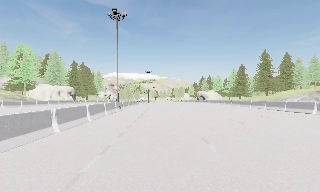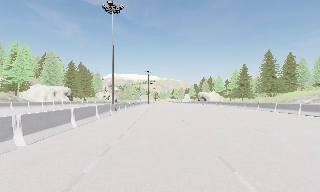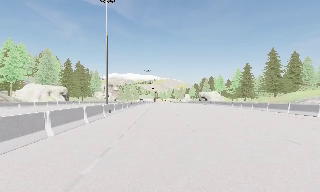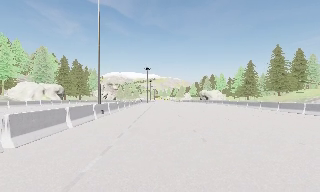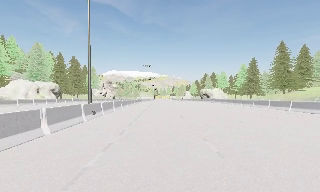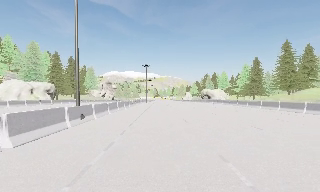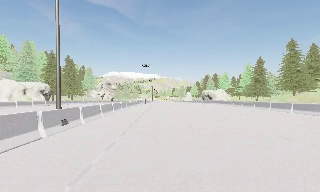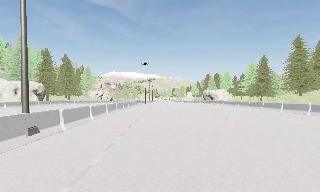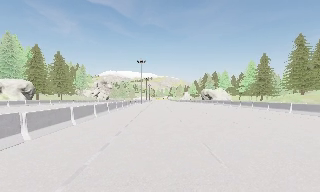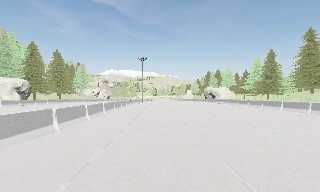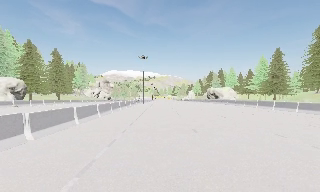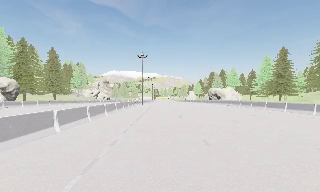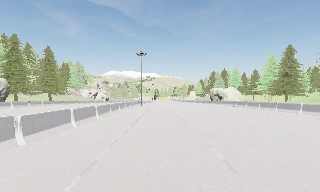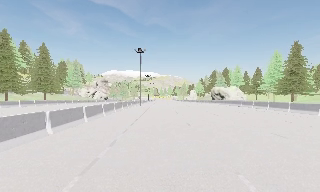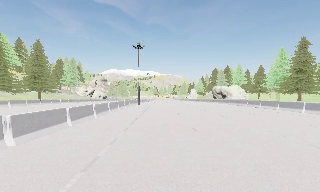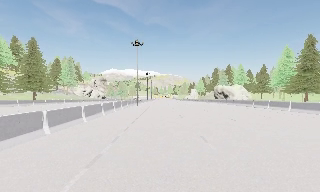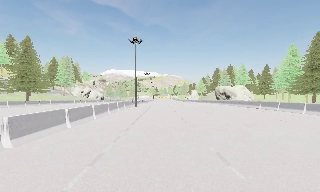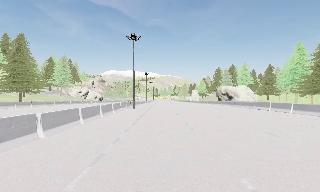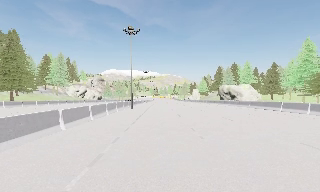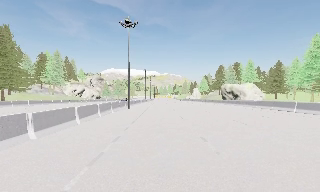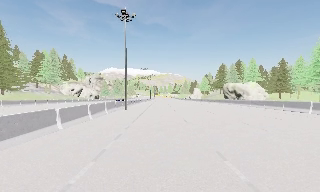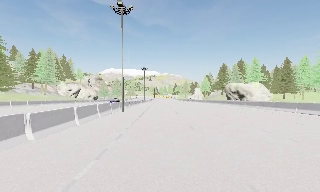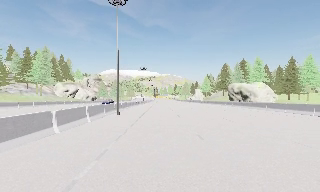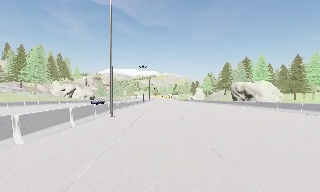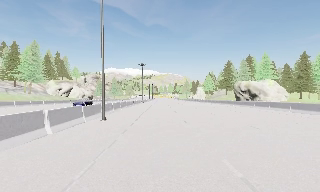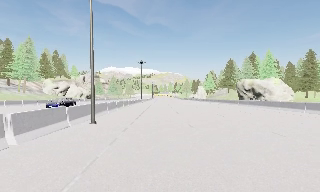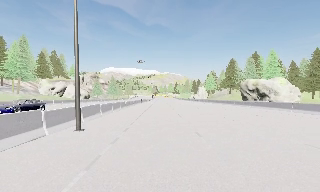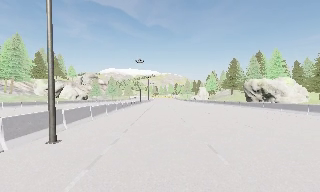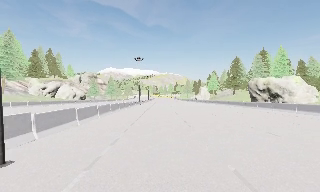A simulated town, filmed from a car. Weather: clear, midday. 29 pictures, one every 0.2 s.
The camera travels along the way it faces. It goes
forward.
0.0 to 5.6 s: The camera travels forward, about 55 m, so what stands in front looms larger.
The film runs forward here.
